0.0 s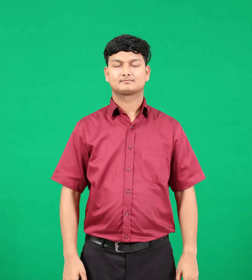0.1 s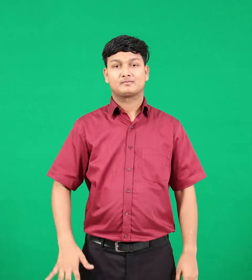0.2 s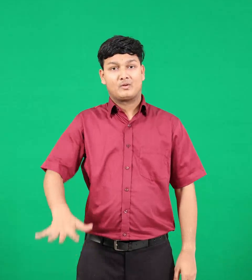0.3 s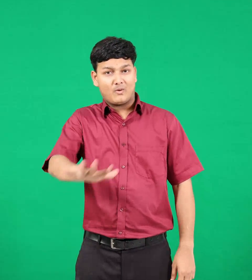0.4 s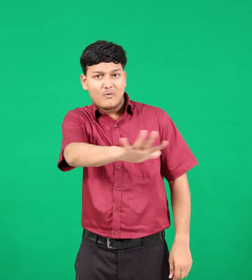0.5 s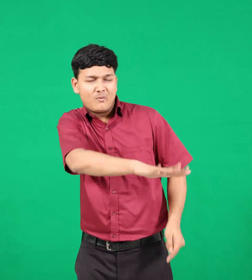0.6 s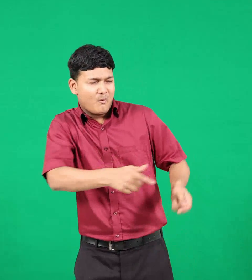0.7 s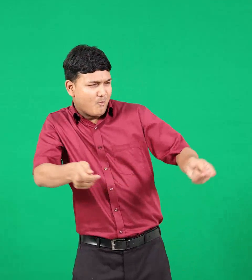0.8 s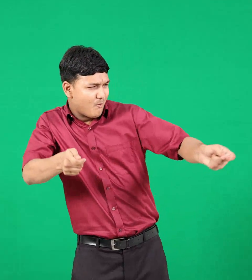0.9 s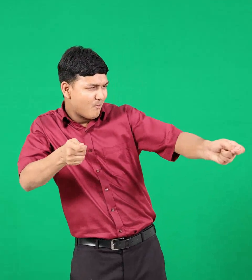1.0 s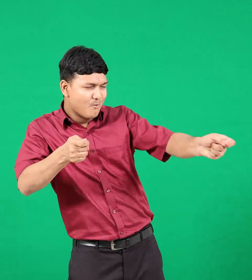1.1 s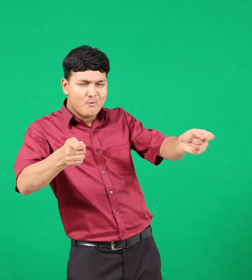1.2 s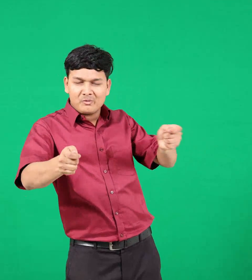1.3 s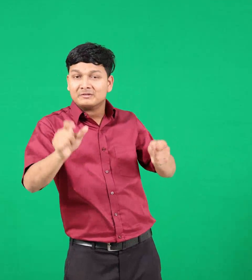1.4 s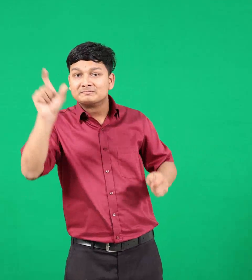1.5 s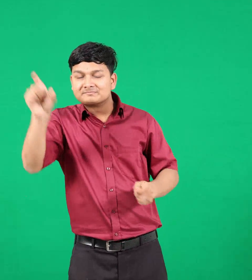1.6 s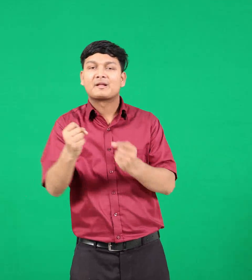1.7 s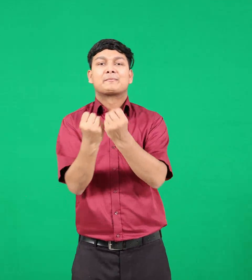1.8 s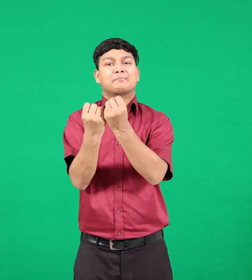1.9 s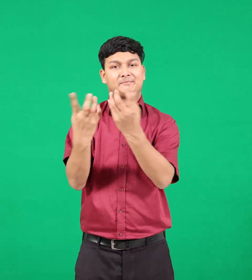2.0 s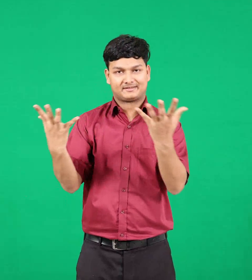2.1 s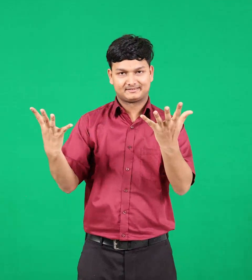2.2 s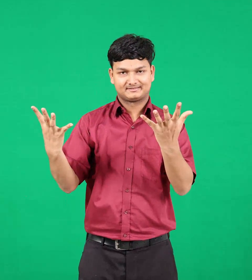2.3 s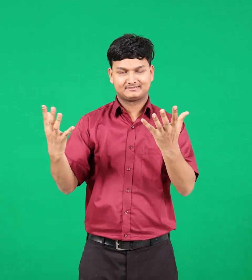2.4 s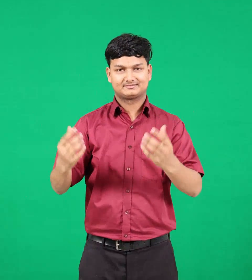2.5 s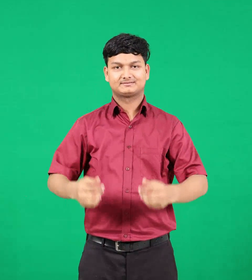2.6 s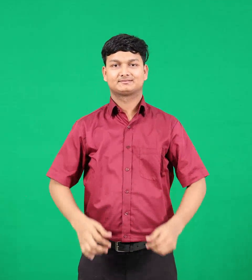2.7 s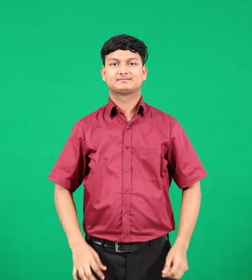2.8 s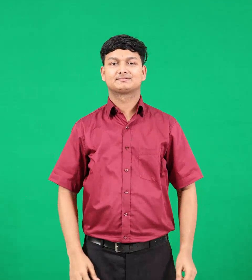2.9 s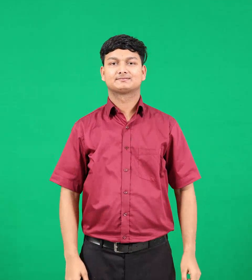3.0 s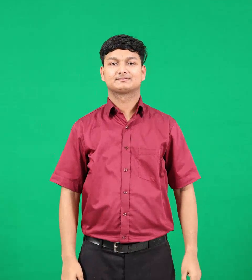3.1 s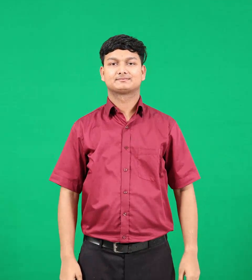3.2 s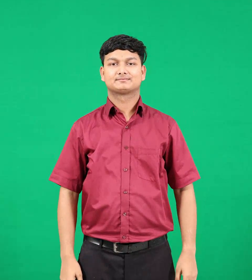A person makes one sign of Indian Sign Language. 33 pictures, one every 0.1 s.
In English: emperors
